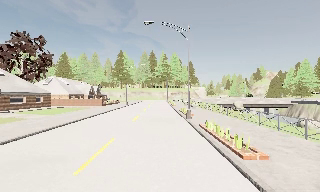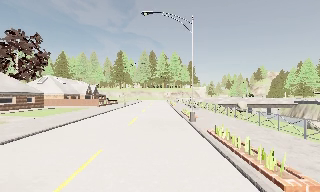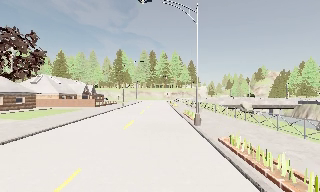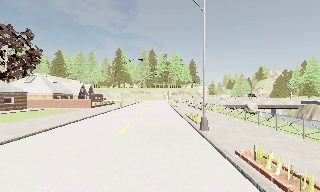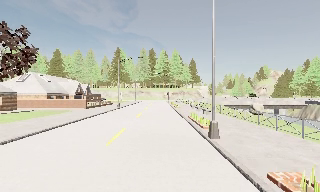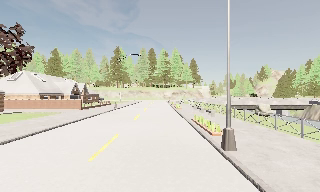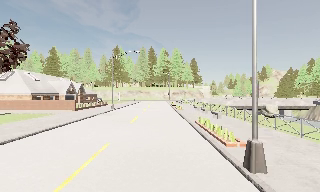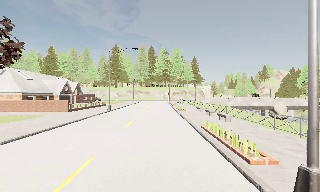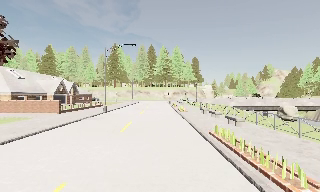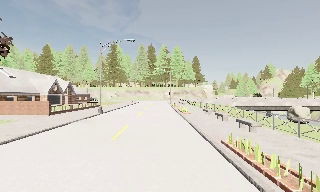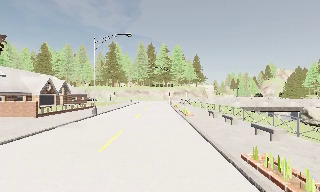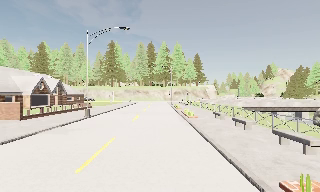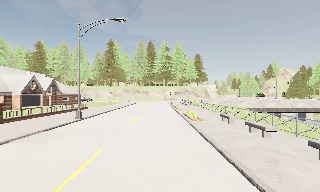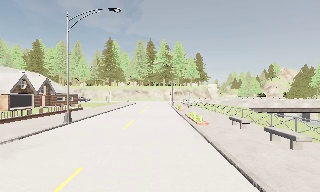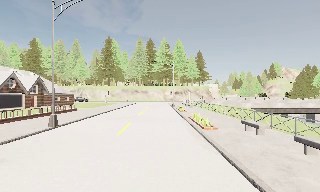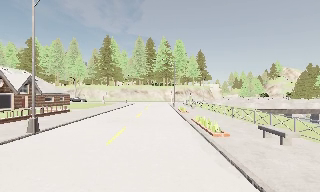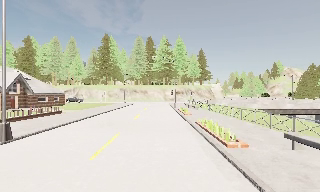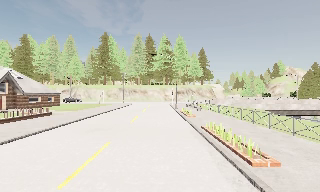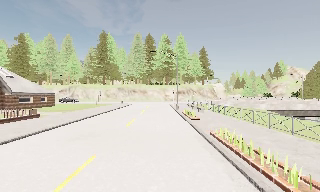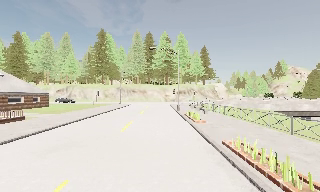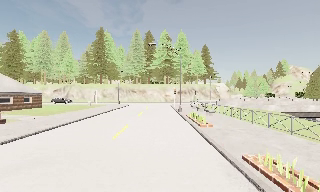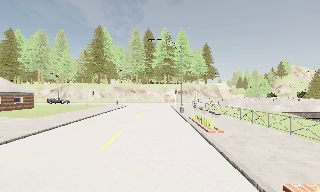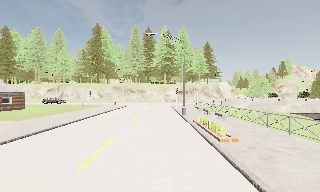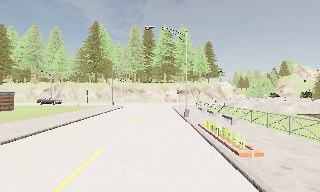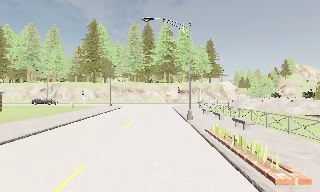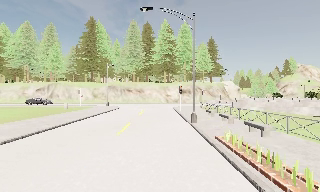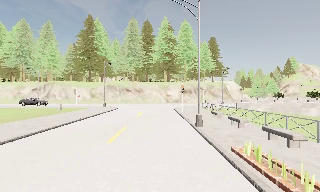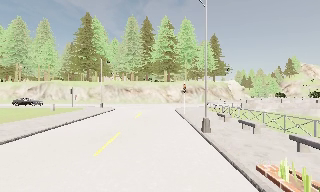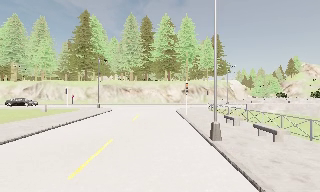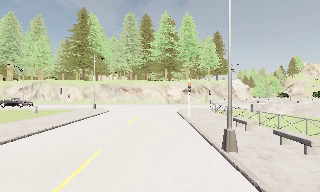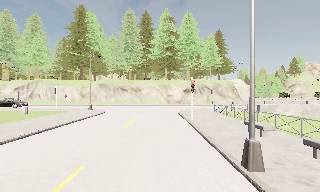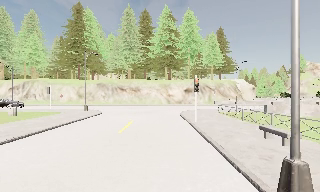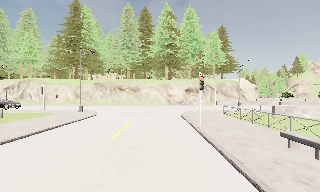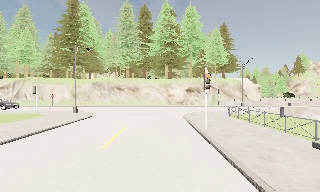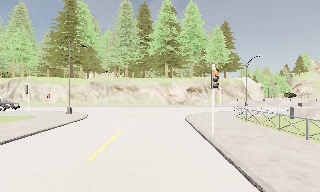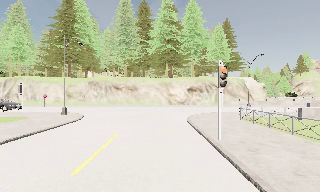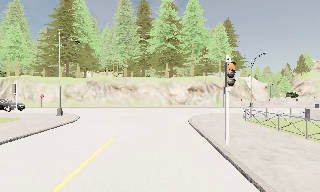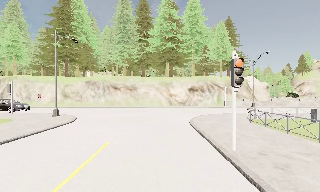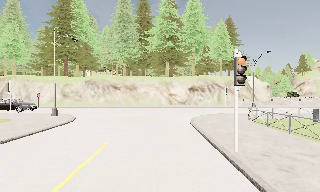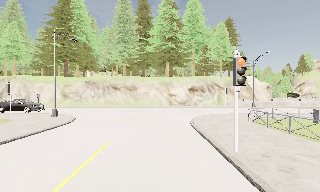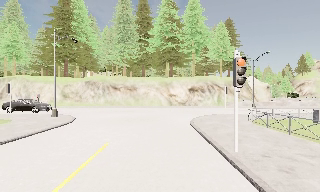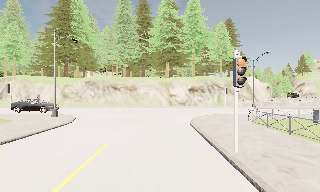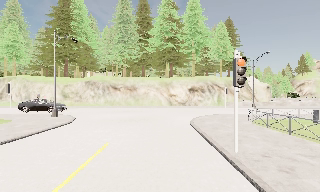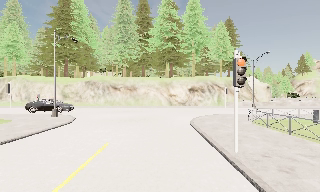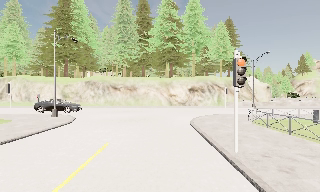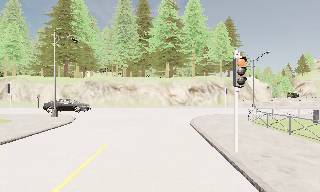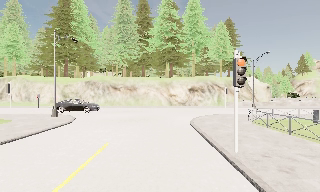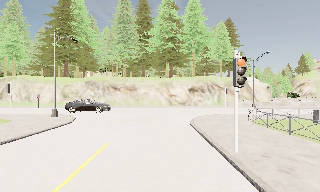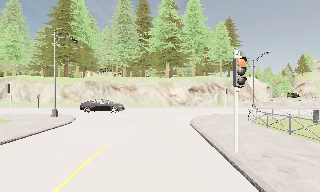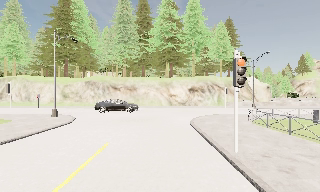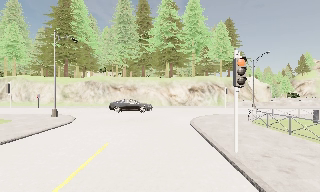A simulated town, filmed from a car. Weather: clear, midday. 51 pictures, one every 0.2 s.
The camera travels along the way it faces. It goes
forward.
0.0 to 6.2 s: The camera travels forward, about 45 m, so what stands in front looms larger.
6.2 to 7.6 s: The camera travels forward, about 6 m, so what stands in front looms larger. It loses speed.
7.6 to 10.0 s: The camera keeps its place and its aim.
The film runs forward here.
